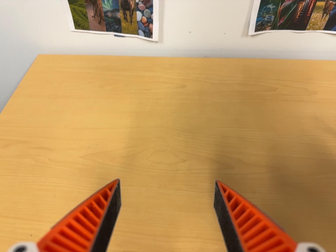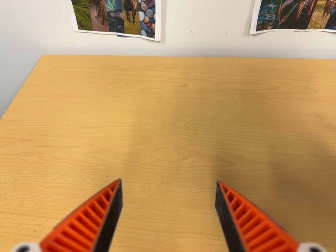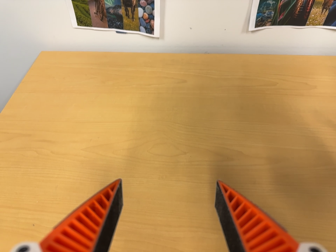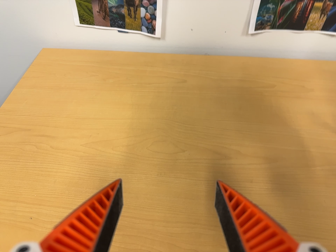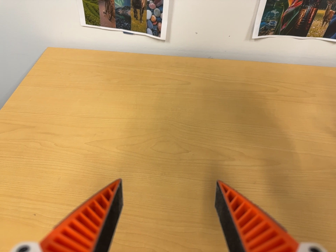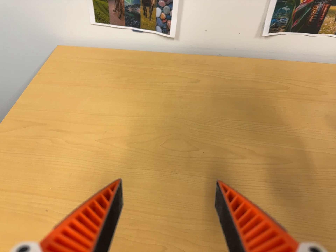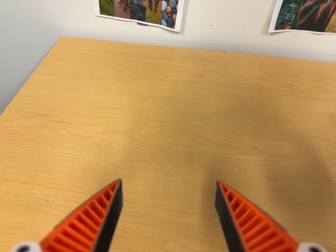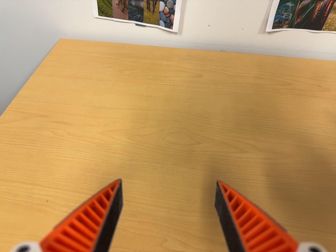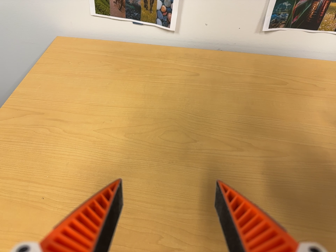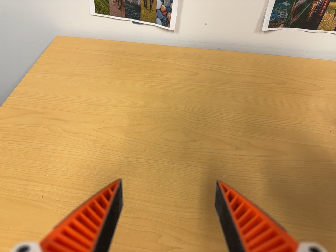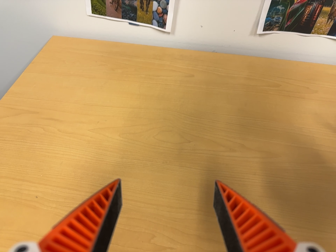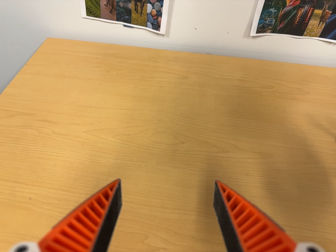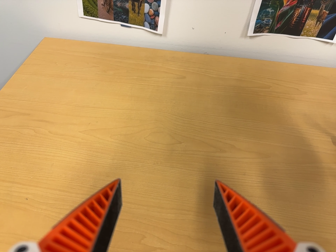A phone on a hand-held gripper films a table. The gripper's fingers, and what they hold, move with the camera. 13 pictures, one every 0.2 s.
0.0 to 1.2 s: The camera travels toward the bottom of its view, about 5 cm, so close, fixed things drift upward.
1.2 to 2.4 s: The camera shifts only a little, or ends up much as it began.
The film runs forward here.
